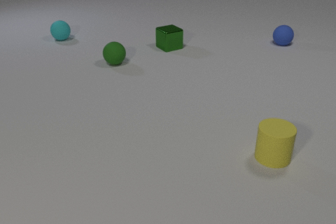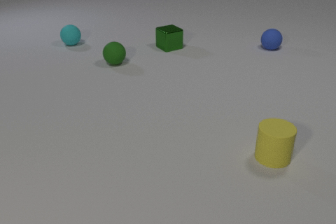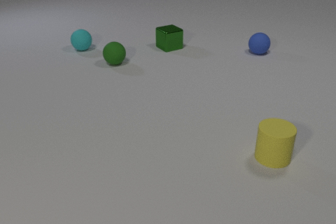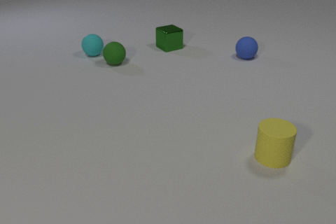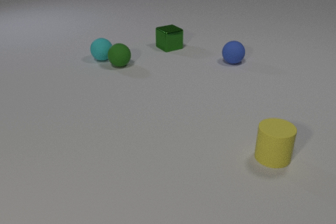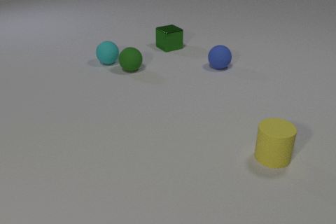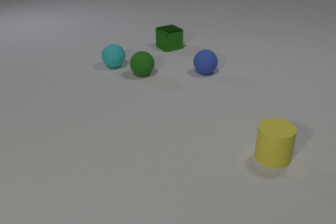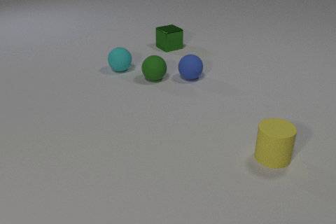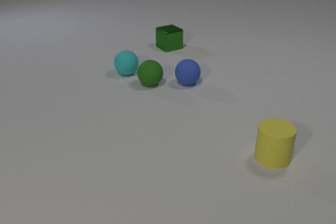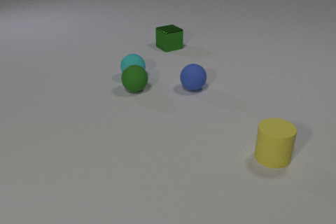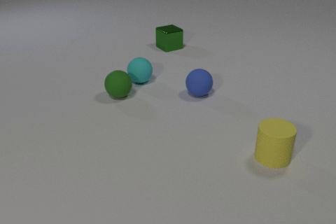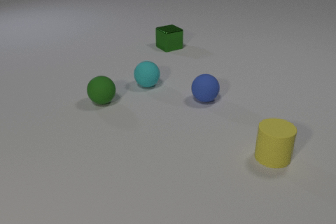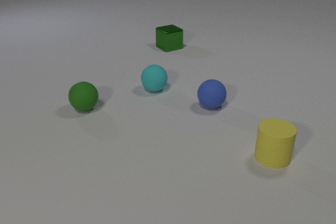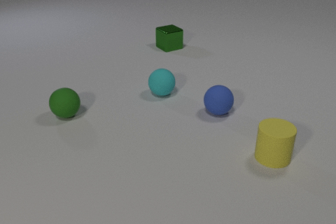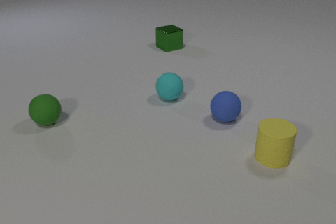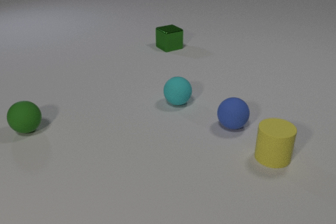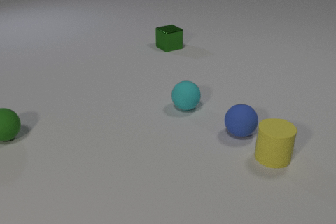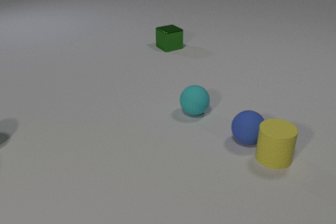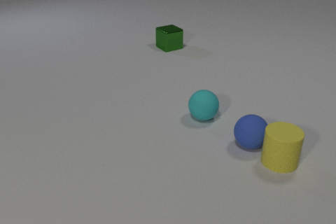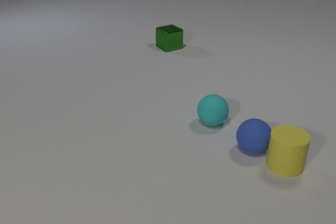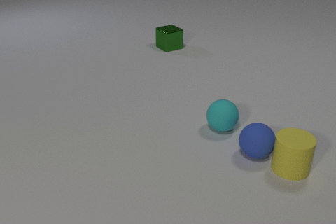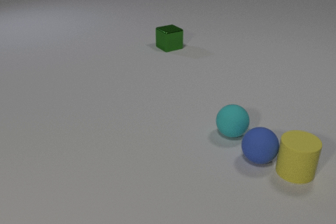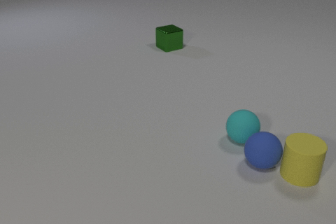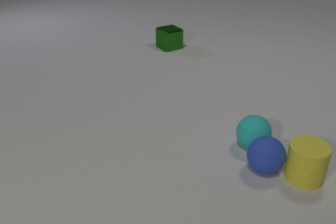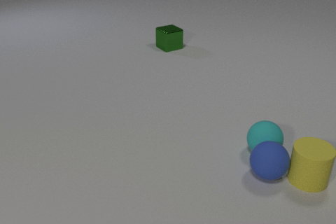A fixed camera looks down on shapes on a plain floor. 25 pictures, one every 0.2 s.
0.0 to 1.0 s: The cyan rubber sphere rolls toward the camera and to the right. The green rubber sphere rolls toward the camera and to the right. The blue rubber sphere rolls toward the camera and to the left. The cyan rubber sphere and the green rubber sphere collide.
1.0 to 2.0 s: The cyan rubber sphere rolls toward the camera and to the right. The green rubber sphere rolls toward the camera. The blue rubber sphere rolls toward the camera. The green rubber sphere and the blue rubber sphere collide.
2.0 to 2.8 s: The cyan rubber sphere rolls toward the camera and to the right. The green rubber sphere rolls to the left and toward the camera. The blue rubber sphere rolls toward the camera and to the right.
2.8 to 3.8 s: The cyan rubber sphere rolls toward the camera and to the right. The green rubber sphere rolls to the left, leaves at the left edge. The yellow rubber cylinder slides to the right and toward the camera. The blue rubber sphere rolls toward the camera and to the right. The yellow rubber cylinder and the blue rubber sphere collide.
3.8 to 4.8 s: The cyan rubber sphere rolls to the right and toward the camera. The yellow rubber cylinder slides to the right and toward the camera. The blue rubber sphere rolls toward the camera and to the right. The cyan rubber sphere and the blue rubber sphere collide.
What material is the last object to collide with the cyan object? rubber.
What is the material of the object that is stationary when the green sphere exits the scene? metal.
How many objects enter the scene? 0.
